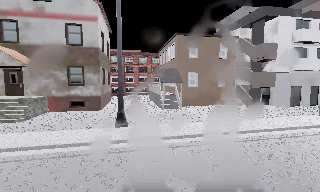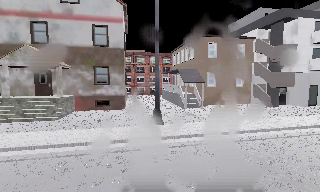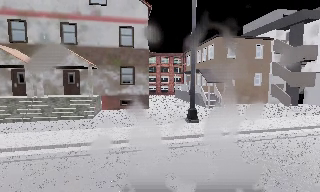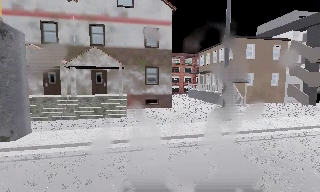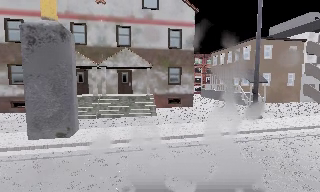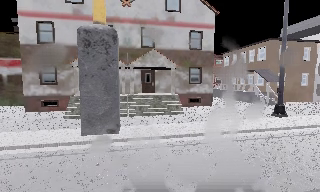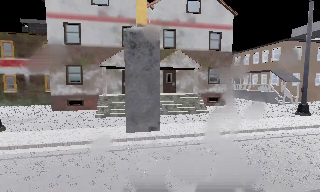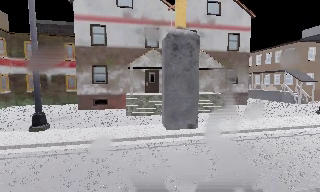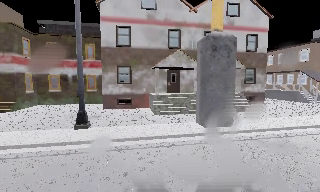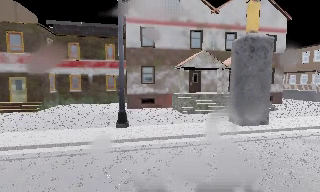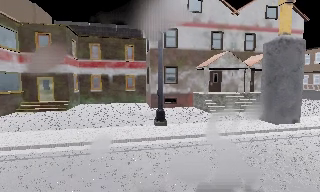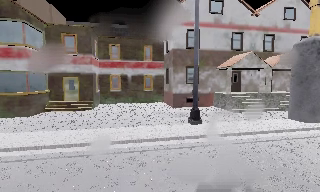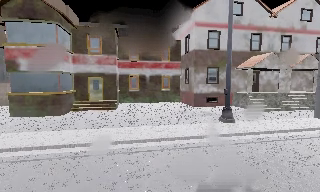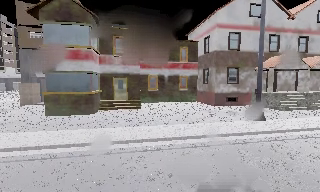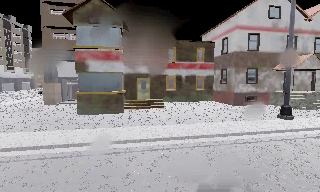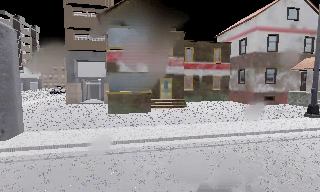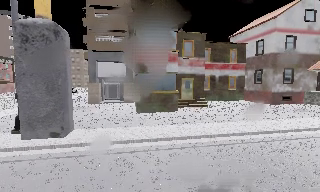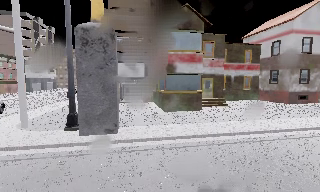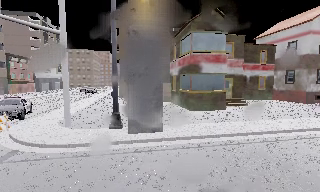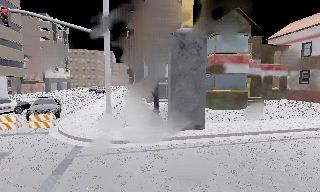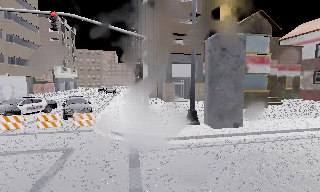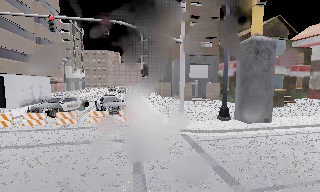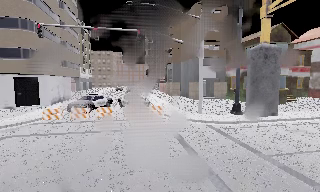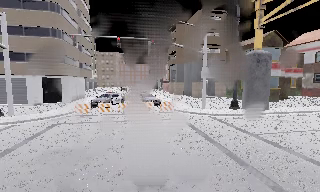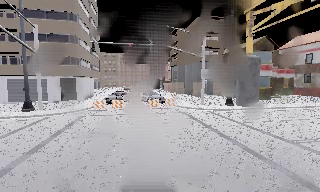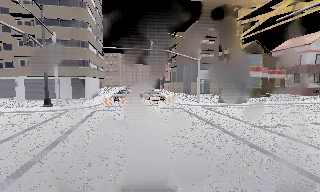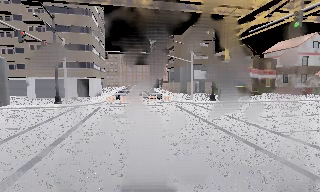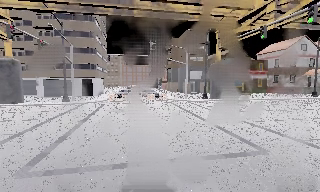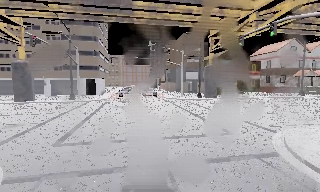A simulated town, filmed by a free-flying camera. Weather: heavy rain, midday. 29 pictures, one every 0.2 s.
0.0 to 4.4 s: The camera travels to its left, about 50 m, so close, fixed things drift to the right.
4.4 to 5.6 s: The camera travels backward, about 14 m, so what stands in front gets smaller.
The film runs forward here.
